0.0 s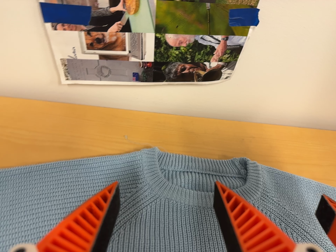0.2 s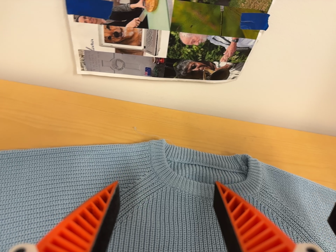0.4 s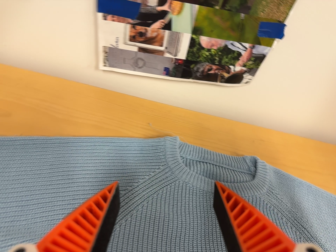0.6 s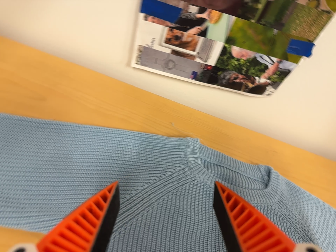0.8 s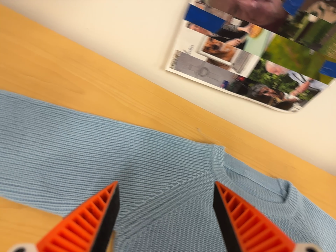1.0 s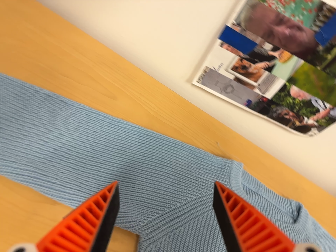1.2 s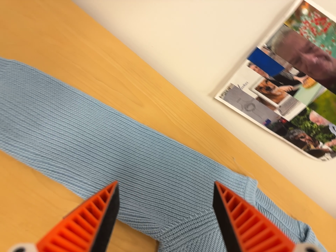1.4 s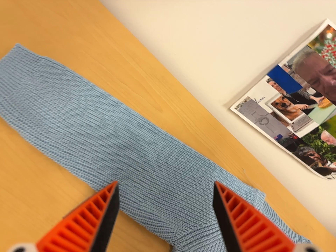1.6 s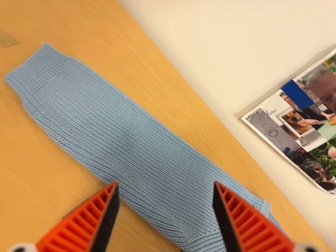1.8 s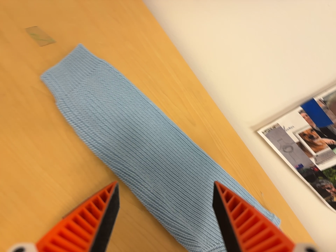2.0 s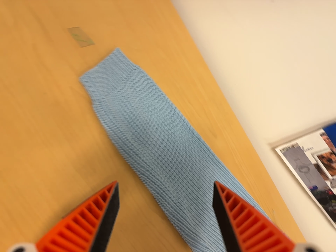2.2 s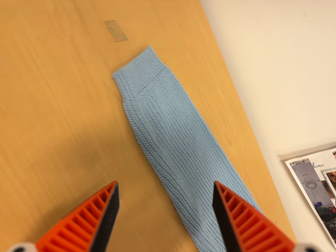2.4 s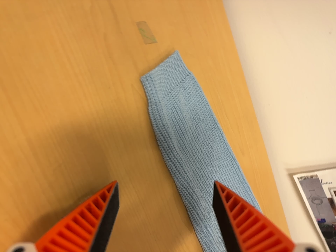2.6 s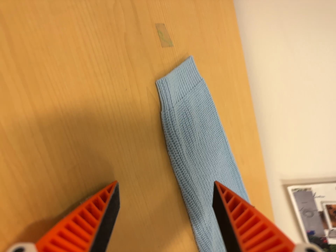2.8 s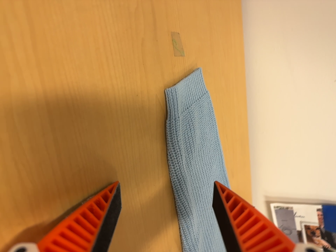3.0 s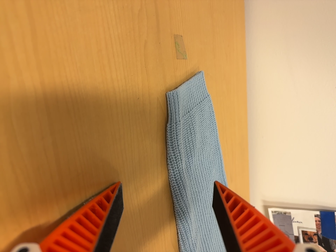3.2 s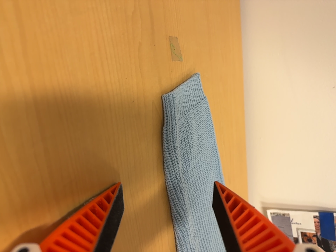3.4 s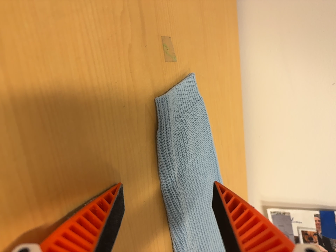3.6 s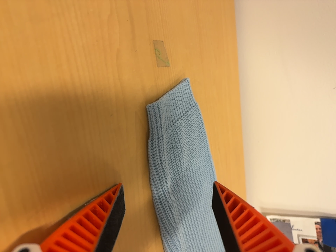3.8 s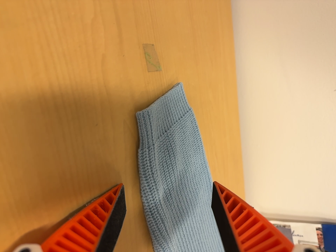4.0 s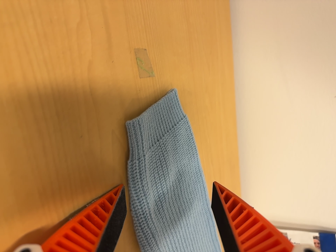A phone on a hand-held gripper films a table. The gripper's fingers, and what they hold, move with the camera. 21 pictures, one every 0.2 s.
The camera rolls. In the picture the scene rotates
clockwise.
0.0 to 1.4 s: The camera travels to its left and backward, about 26 cm, so close, fixed things drift to the right. It rolls about its line of sight by about 35 degrees, and the scene rotates clockwise.
1.4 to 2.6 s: The camera travels to its left, about 18 cm, so close, fixed things drift to the right. It rolls about its line of sight by about 30 degrees, and the scene rotates clockwise.
2.6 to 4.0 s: The camera travels forward and toward the top of its view, about 7 cm, so what stands in front looms larger.
The film runs forward here.
